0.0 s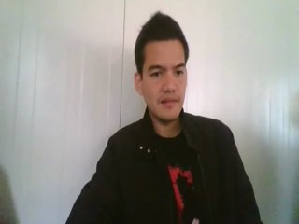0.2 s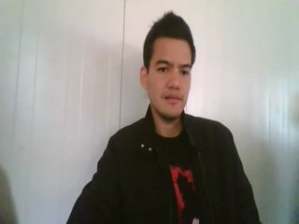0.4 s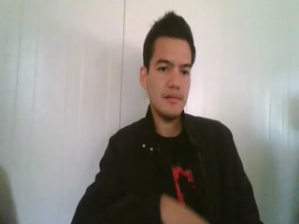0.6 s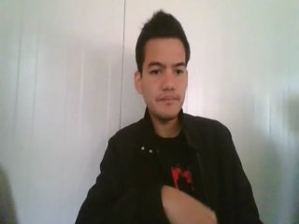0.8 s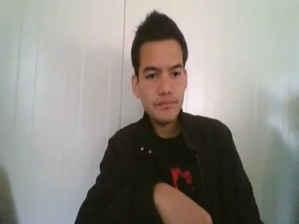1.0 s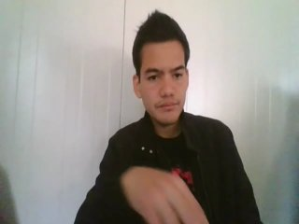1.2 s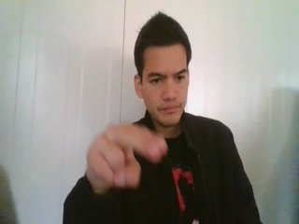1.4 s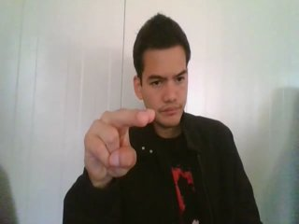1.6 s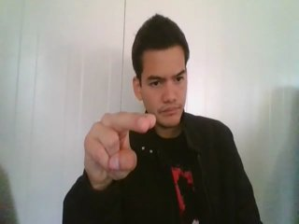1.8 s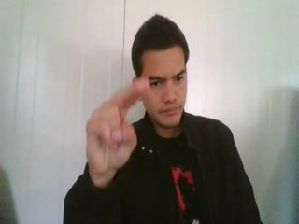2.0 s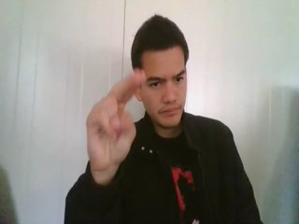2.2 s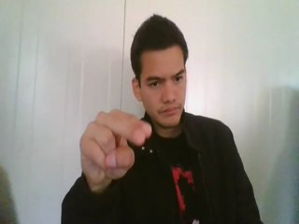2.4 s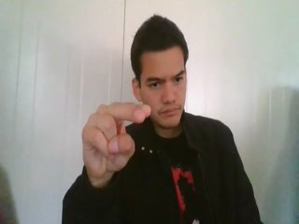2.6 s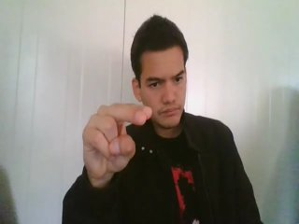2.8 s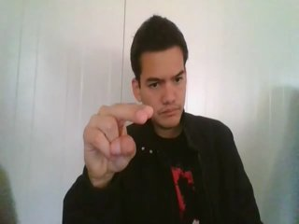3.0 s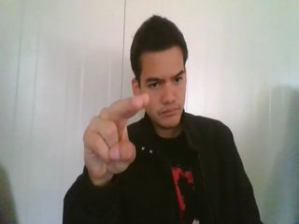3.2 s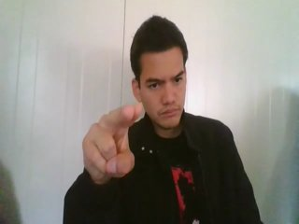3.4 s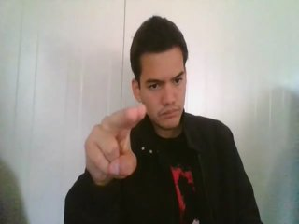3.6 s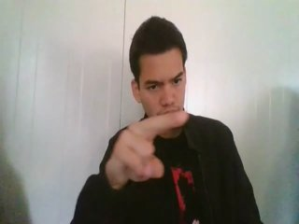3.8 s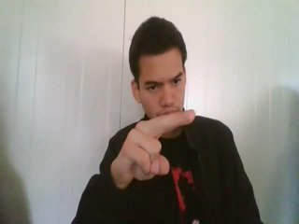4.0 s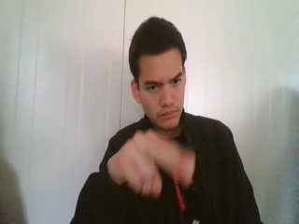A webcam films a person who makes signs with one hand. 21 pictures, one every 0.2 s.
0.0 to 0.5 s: Non-gesture.
0.6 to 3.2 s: Click with two fingers.
3.3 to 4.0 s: Pointing with two fingers.
